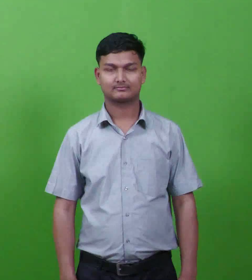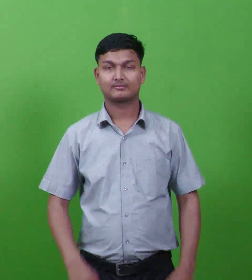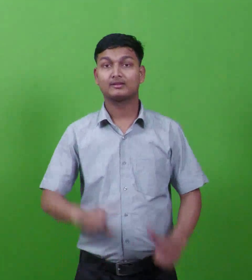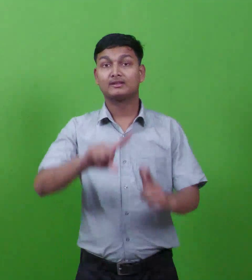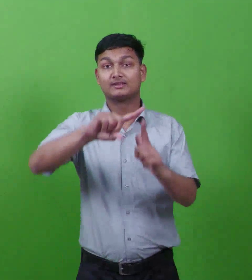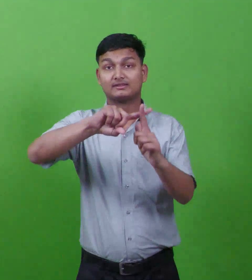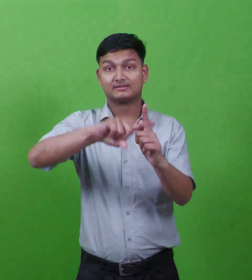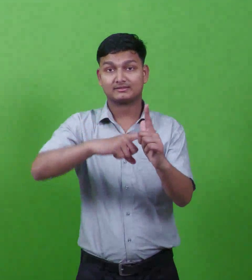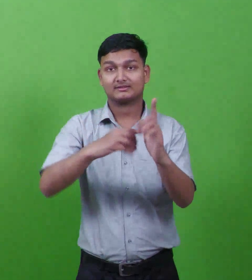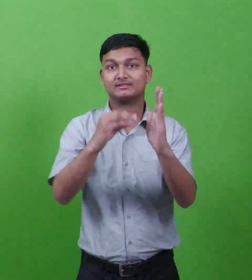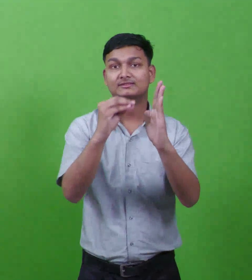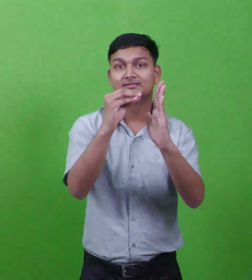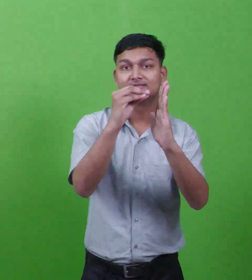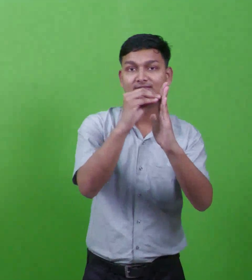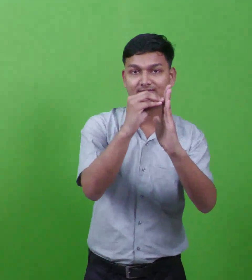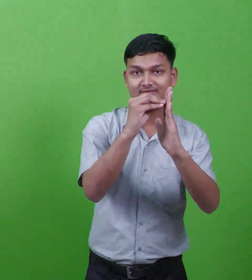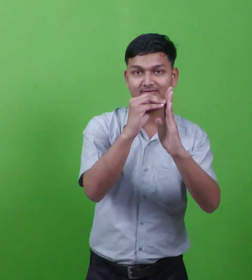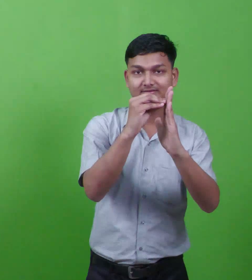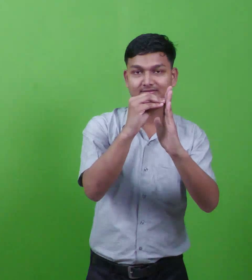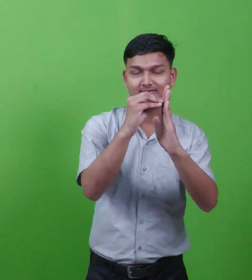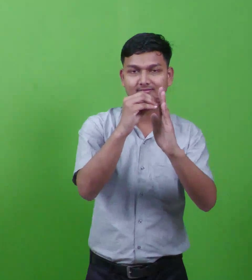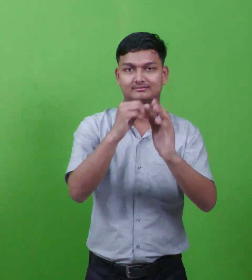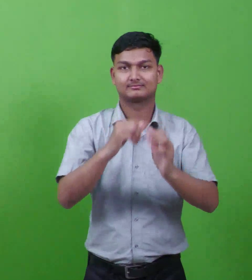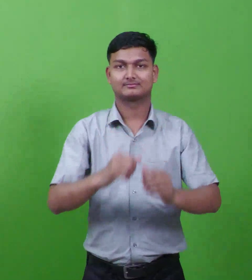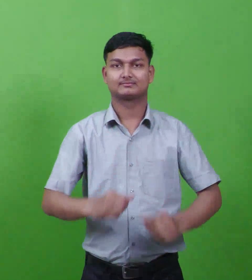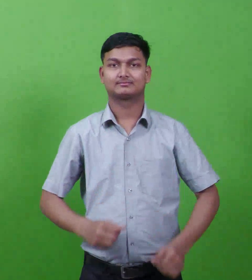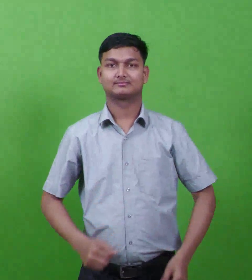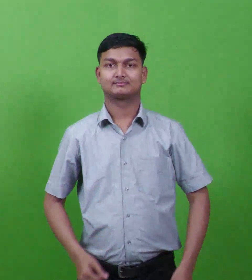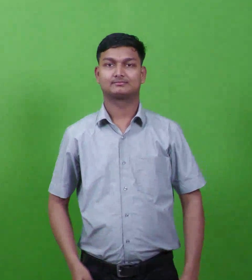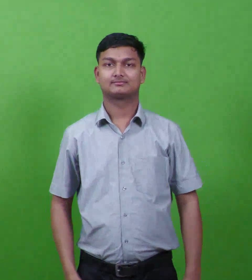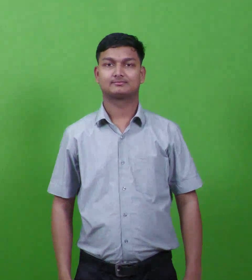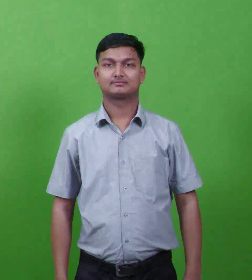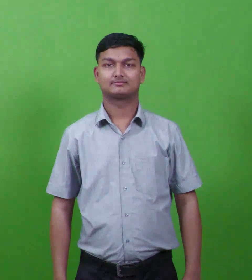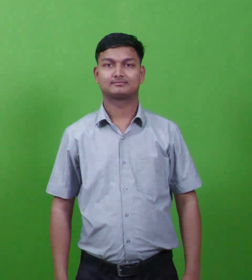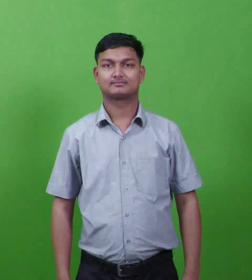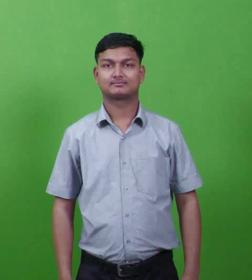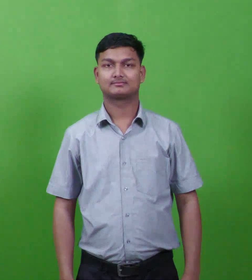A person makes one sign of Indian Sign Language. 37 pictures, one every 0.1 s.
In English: jabal
